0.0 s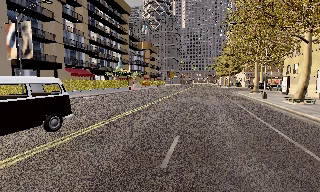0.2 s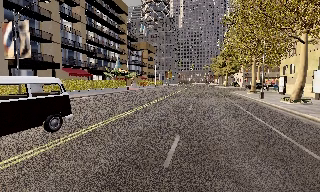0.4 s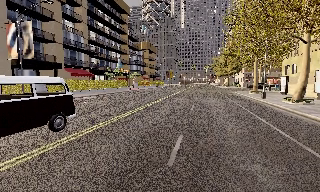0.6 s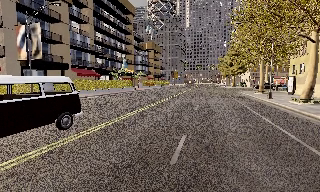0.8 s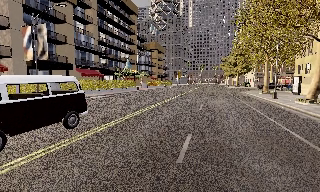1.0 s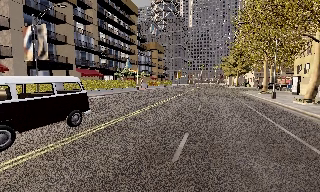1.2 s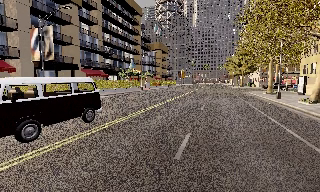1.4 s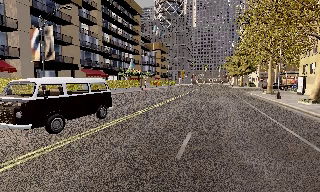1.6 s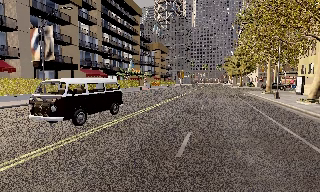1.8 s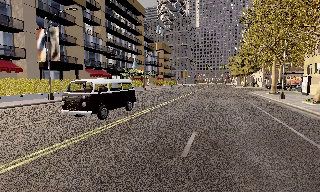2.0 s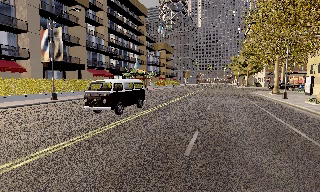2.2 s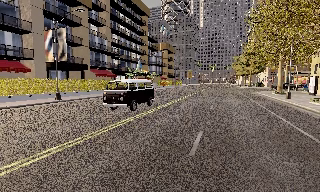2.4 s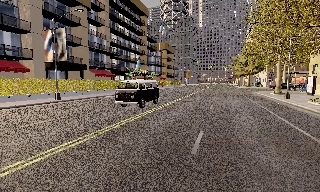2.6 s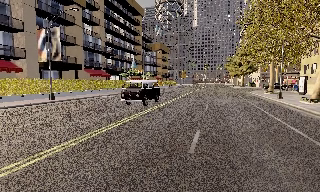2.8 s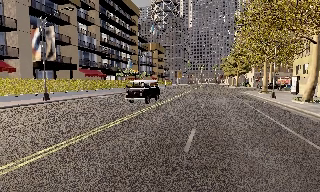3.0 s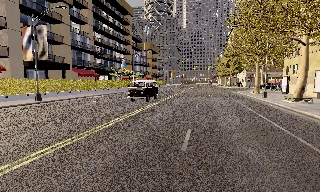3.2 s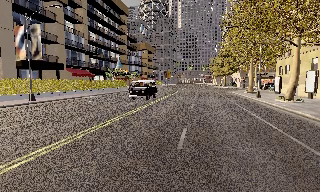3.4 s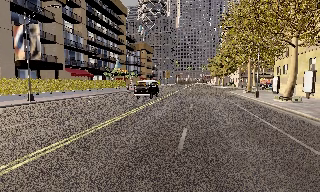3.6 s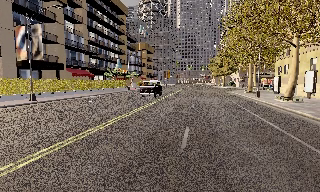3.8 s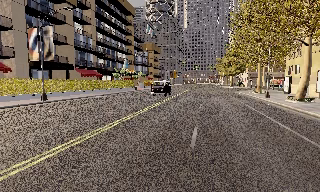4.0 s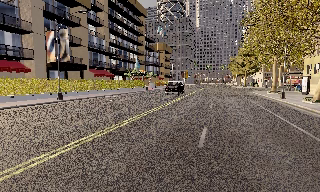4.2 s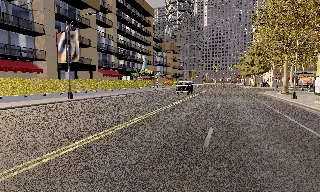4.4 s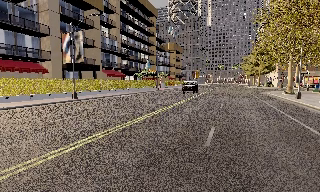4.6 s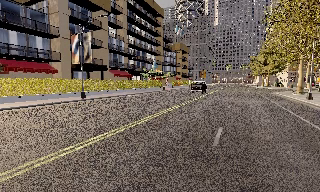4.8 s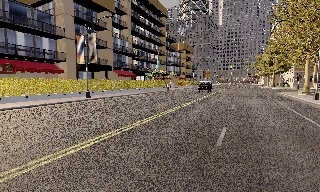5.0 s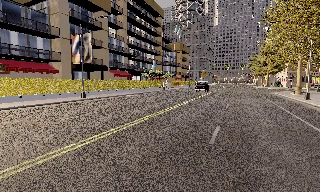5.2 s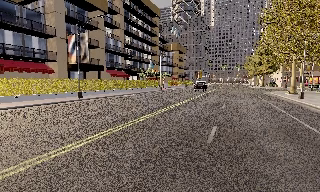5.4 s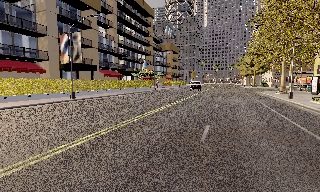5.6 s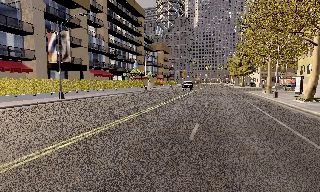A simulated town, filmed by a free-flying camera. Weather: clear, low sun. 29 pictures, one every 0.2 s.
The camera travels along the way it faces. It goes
backward.
0.0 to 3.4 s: The camera travels backward and to its left, about 1 m, so what stands in front gets smaller.
3.4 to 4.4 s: The camera pans to its left, which is counterclockwise from overhead, by about 10 degrees.
4.4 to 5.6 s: The camera shifts only a little, or ends up much as it began.
The film runs backward here.
